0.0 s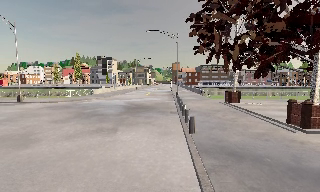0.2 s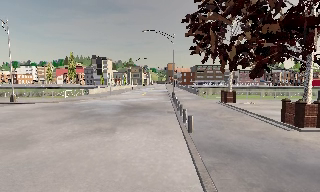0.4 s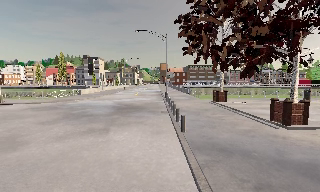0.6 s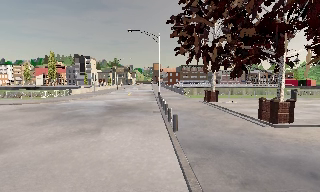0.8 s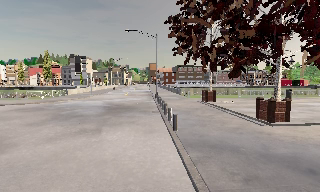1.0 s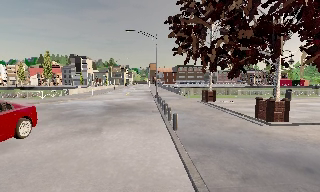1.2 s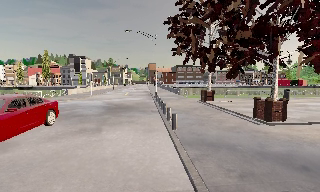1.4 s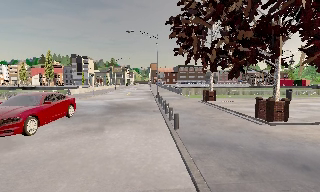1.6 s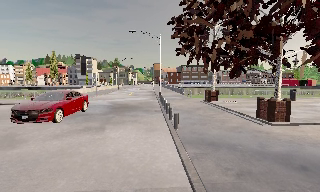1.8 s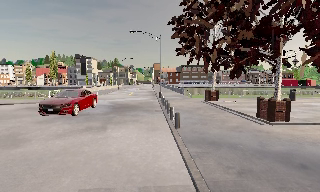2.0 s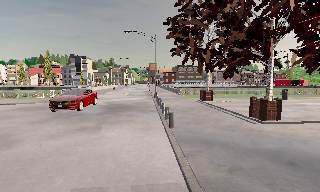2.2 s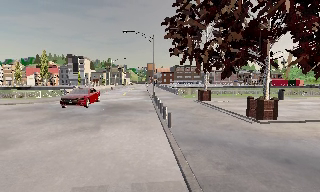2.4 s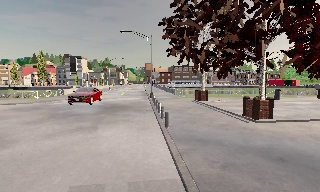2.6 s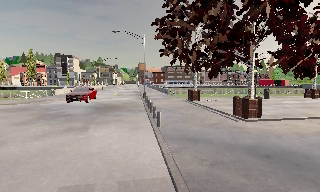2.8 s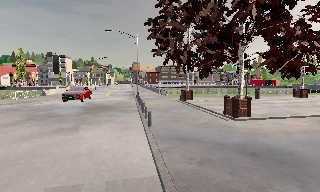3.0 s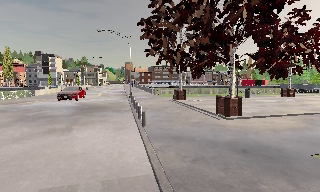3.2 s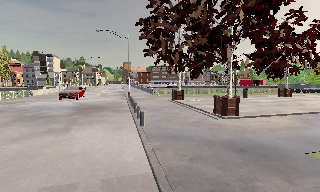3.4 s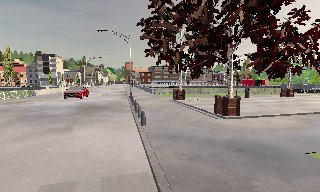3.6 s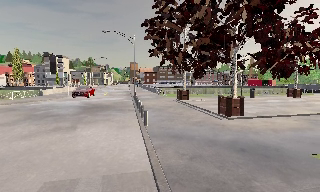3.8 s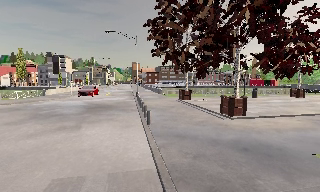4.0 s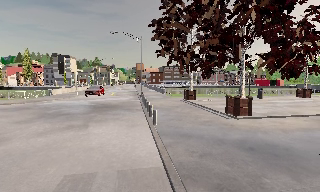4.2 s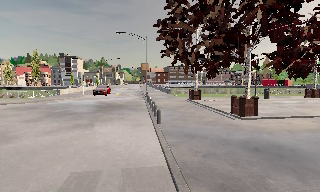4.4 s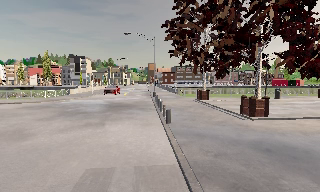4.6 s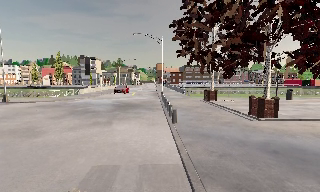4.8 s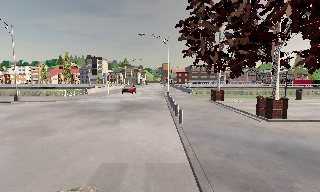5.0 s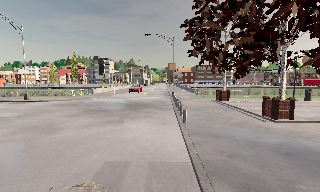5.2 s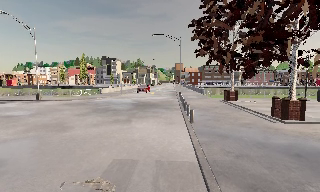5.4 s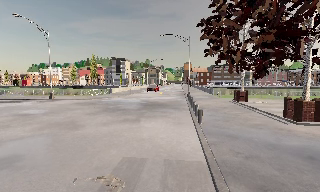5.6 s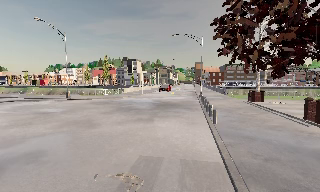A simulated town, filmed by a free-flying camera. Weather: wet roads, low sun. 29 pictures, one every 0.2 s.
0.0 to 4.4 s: The camera travels backward, about 1.5 m, so what stands in front gets smaller.
4.4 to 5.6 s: The camera swings to its left by about 15 degrees, and the scene slides to the right.
The film runs backward here.
